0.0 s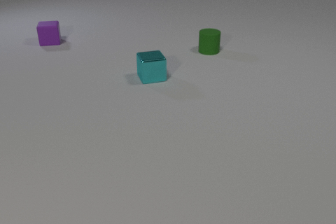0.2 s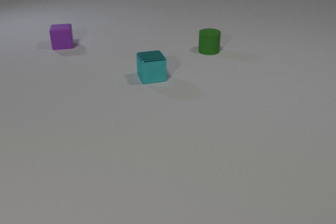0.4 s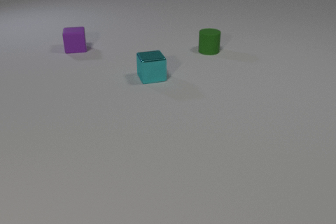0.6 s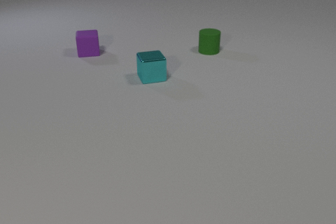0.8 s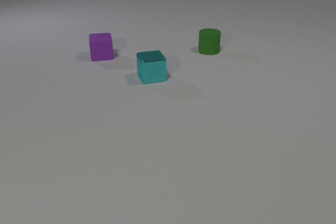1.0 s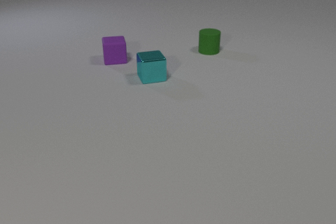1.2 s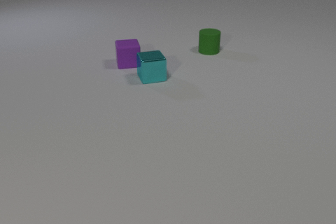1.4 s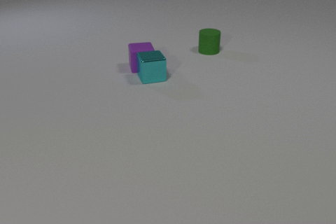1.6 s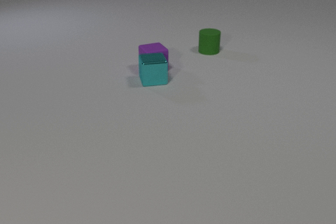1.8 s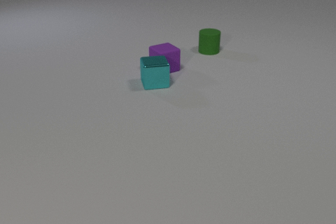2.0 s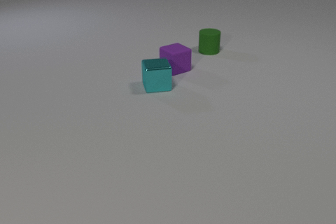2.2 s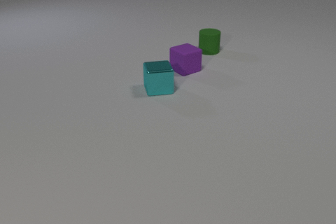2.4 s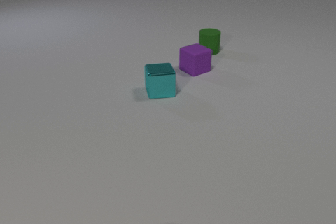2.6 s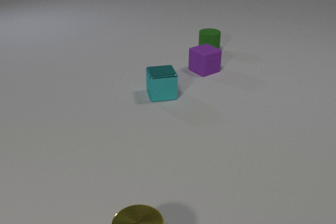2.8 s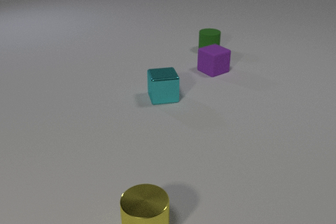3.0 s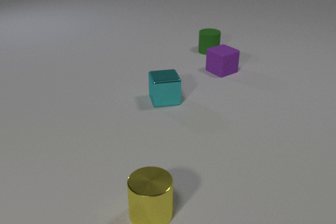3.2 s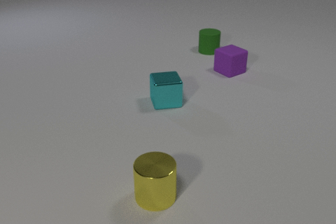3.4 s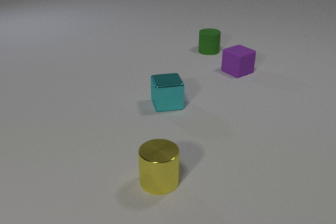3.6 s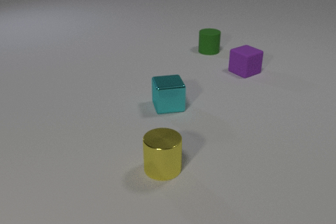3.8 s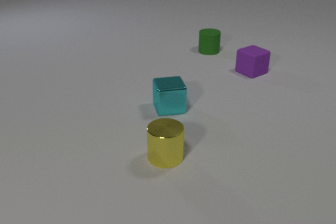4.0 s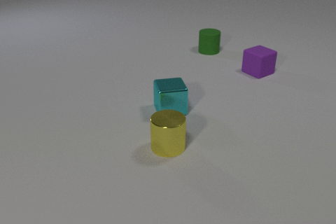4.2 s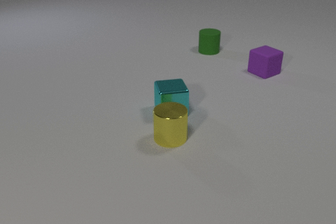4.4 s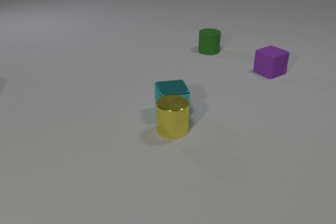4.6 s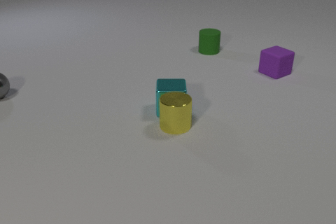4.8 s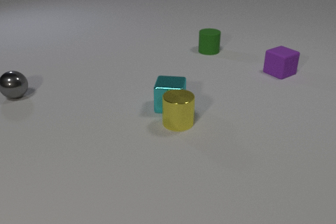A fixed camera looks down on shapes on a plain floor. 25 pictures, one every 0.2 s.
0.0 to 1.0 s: The purple rubber cube slides toward the camera and to the right.
1.0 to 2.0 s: The purple rubber cube slides to the right and toward the camera, spins counterclockwise seen from above by about 30 degrees, its near face sliding to the right. The cyan metal cube slides toward the camera. The purple rubber cube and the cyan metal cube collide.
2.0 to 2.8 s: The purple rubber cube slides to the right. The cyan metal cube slides toward the camera. The yellow metal cylinder comes in at the bottom edge, slides away from the camera.
2.8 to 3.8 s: The purple rubber cube slides to the right. The cyan metal cube slides toward the camera. The yellow metal cylinder slides away from the camera.
3.8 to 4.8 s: The purple rubber cube slides to the right. The cyan metal cube spins so that its near face slides to the left, clockwise seen from above. The yellow metal cylinder slides away from the camera. The gray metal sphere comes in at the left edge, rolls to the right. The cyan metal cube and the yellow metal cylinder collide.
How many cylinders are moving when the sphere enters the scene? 1.
What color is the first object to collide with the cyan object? purple.
How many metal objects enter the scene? 2.
